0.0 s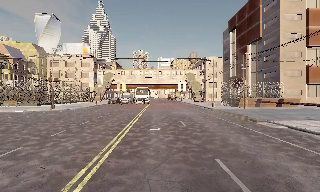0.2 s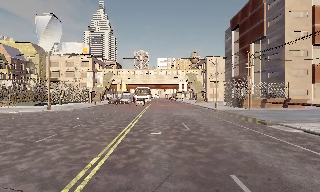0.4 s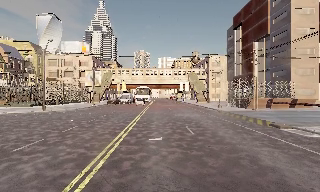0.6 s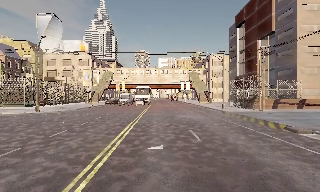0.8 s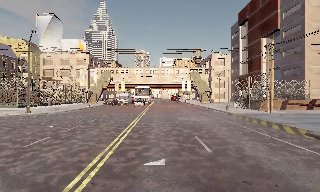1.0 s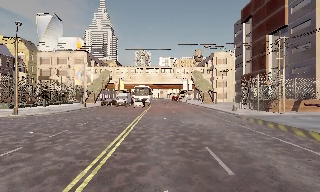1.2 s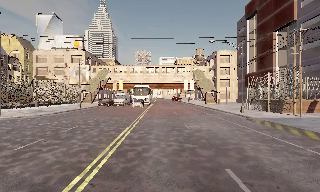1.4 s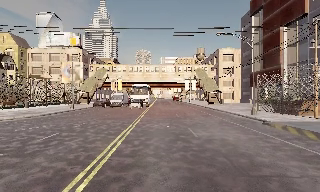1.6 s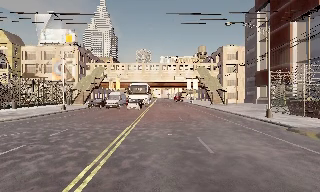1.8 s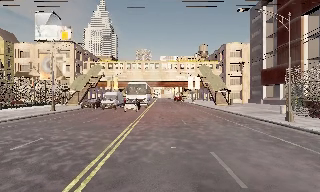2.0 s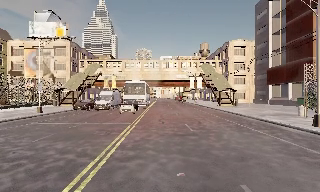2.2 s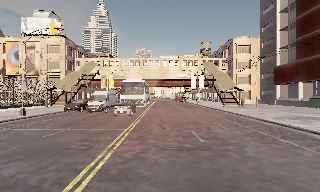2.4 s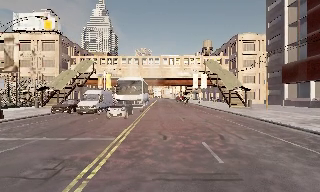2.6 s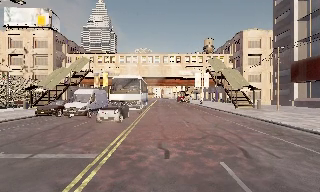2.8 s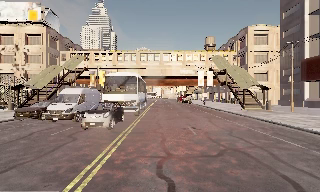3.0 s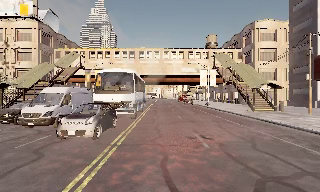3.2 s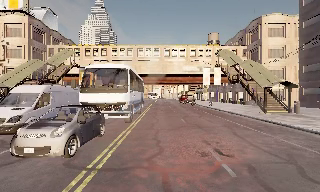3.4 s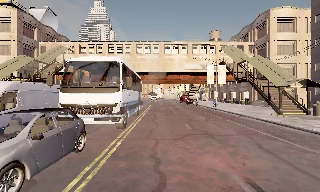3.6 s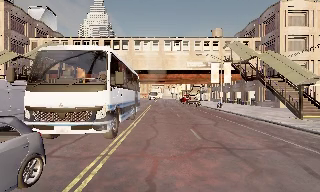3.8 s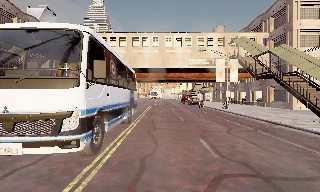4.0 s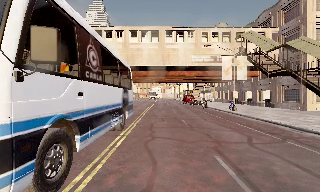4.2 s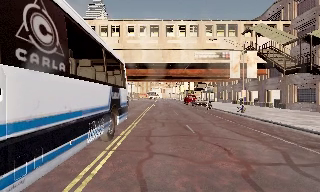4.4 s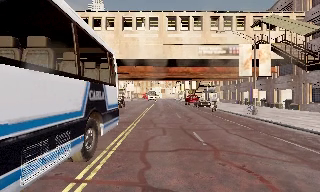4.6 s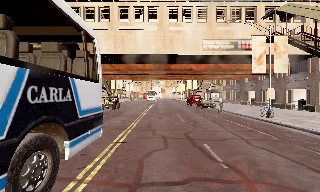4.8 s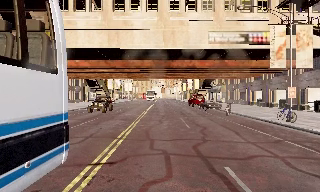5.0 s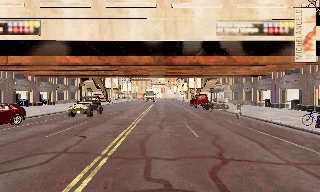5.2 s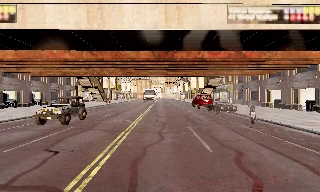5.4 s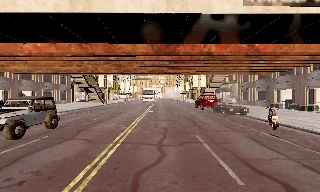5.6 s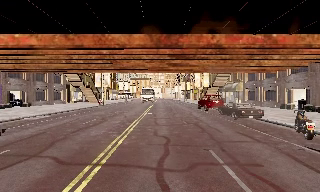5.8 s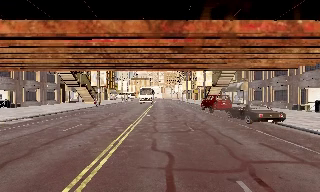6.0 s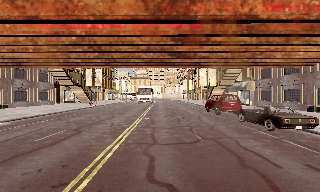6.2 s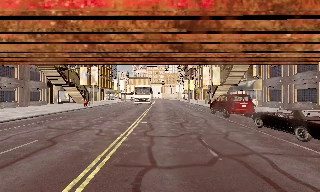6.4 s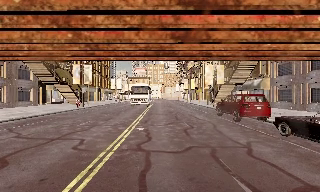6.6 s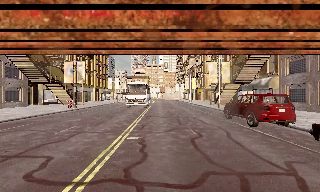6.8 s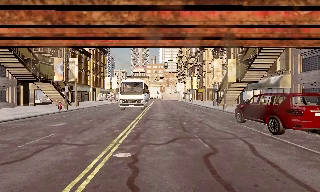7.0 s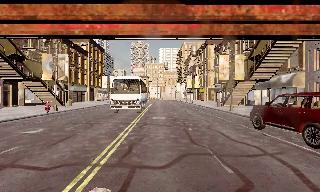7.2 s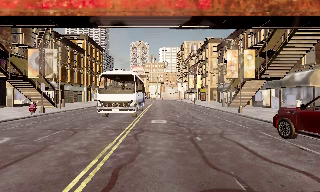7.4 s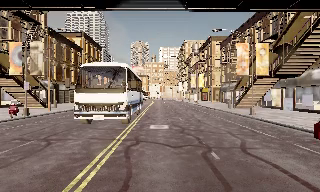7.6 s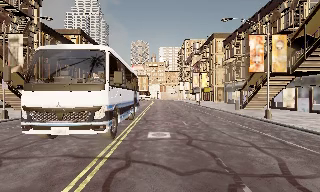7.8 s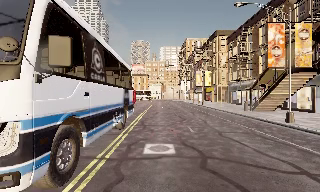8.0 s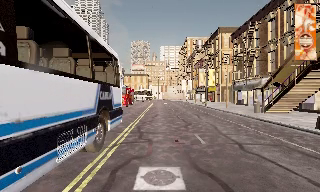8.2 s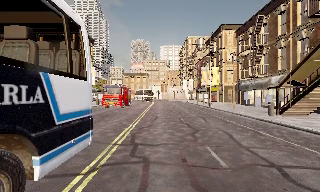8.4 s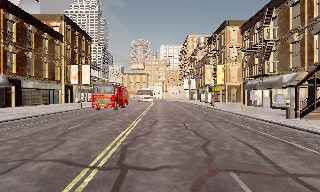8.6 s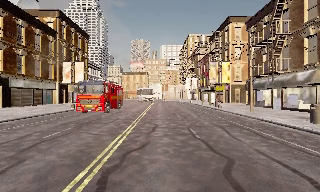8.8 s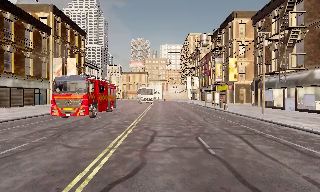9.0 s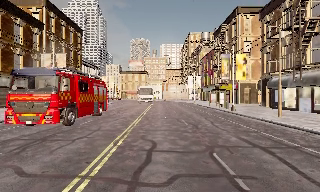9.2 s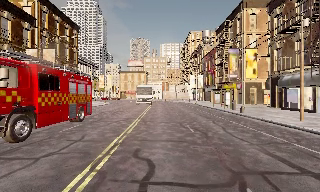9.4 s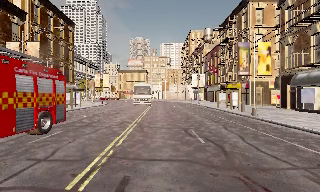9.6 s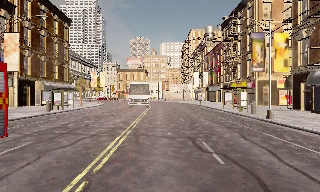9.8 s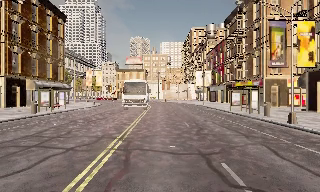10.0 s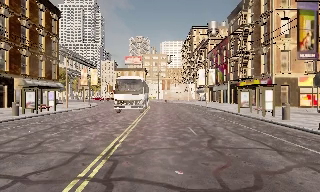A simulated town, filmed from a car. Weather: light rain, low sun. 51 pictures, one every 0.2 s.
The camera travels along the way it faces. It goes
forward.
0.0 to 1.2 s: The camera travels forward, about 8 m, so what stands in front looms larger. It gains speed.
1.2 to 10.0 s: The camera travels forward, about 90 m, so what stands in front looms larger.
The film runs forward here.
